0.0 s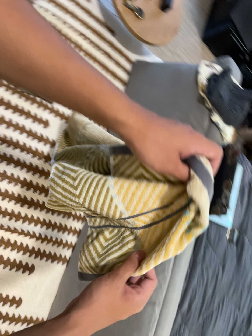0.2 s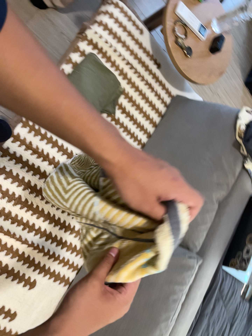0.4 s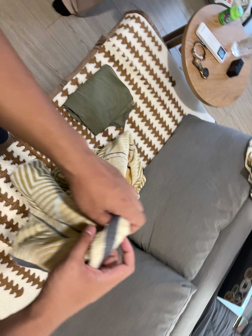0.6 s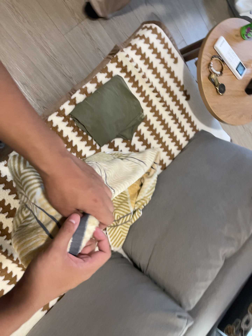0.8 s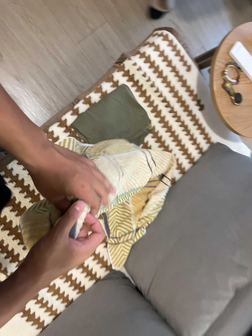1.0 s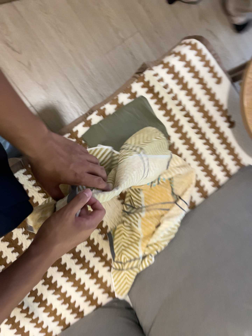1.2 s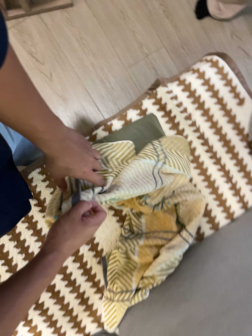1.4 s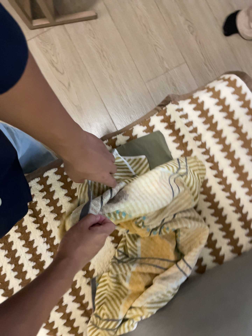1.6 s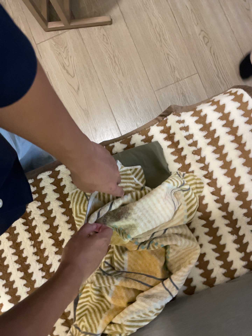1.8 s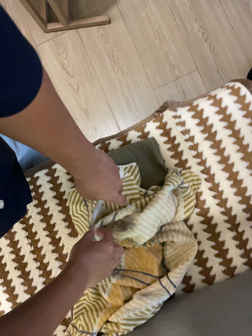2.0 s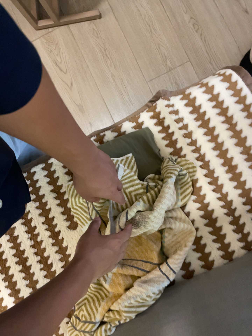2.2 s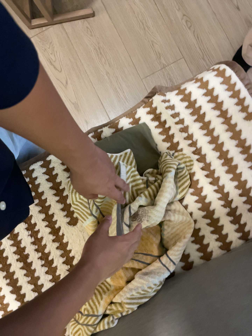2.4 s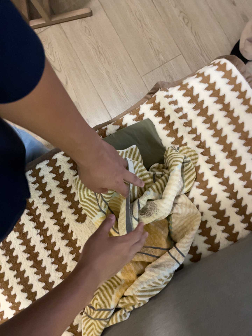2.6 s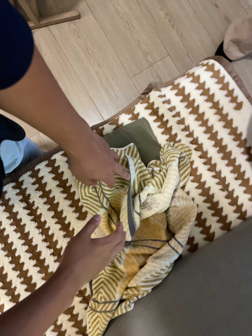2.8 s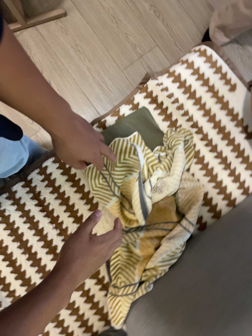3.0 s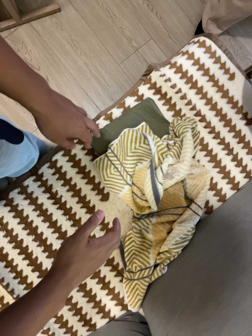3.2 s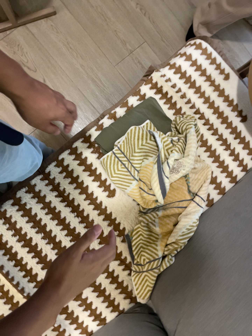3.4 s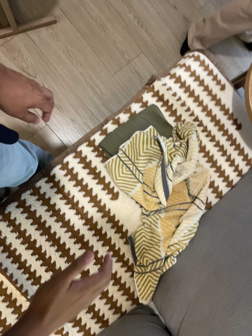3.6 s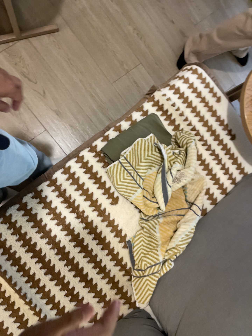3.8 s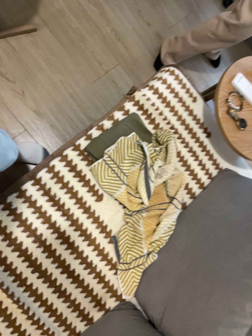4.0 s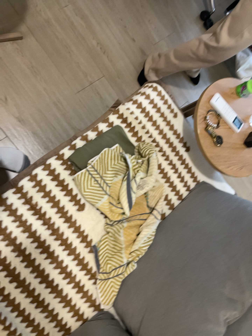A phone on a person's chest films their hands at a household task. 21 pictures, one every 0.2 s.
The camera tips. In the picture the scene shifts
downward.
0.0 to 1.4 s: The camera pans to its left by about 35 degrees. It travels to its right, forward and toward the top of its view, about 50 cm. Its aim tips toward the top of its view by about 15 degrees, and the scene shifts downward. It rolls about its line of sight by about 40 degrees, and the scene rotates clockwise.
1.4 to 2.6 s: The camera travels toward the bottom of its view, about 7 cm, so close, fixed things drift upward.
2.6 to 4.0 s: The camera pans to its right by about 25 degrees. It travels to its left and backward, about 36 cm.
The film runs backward here.
